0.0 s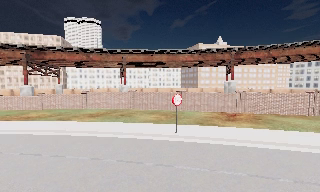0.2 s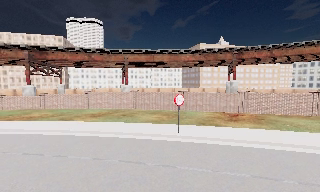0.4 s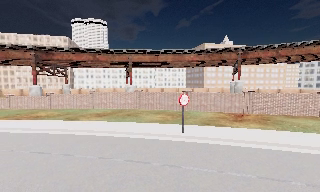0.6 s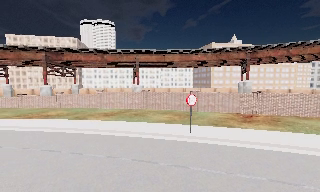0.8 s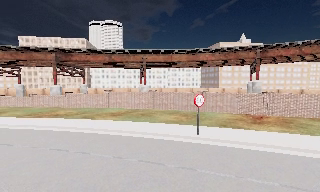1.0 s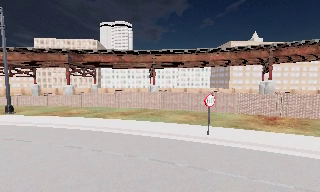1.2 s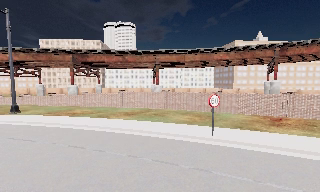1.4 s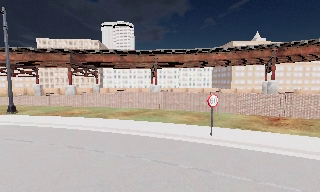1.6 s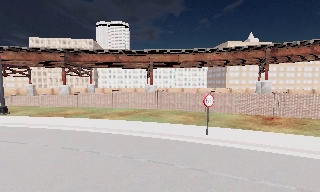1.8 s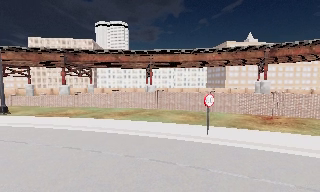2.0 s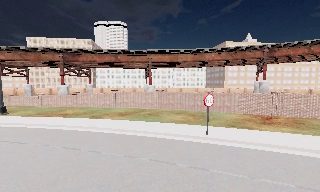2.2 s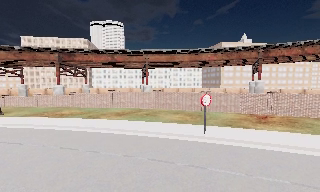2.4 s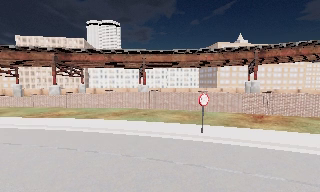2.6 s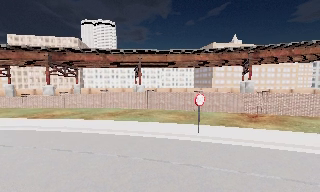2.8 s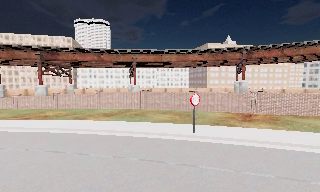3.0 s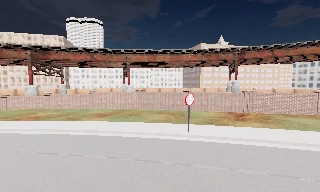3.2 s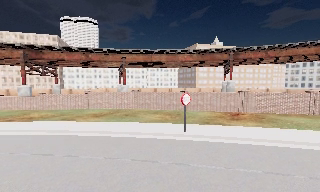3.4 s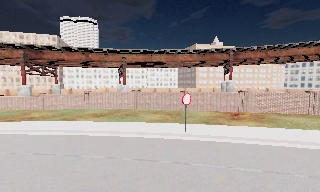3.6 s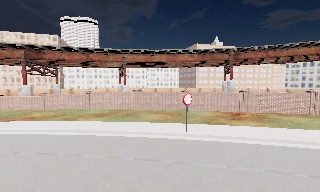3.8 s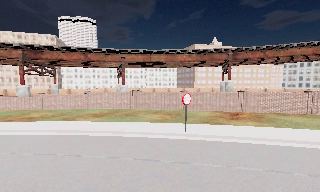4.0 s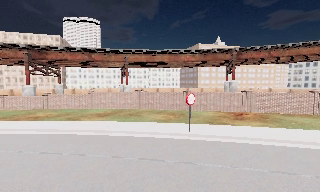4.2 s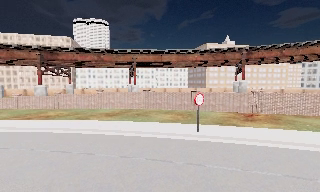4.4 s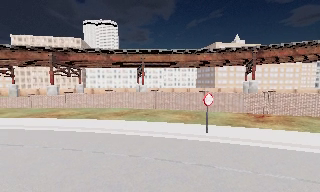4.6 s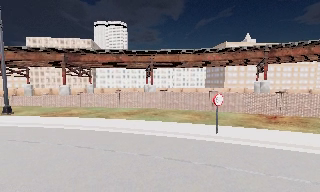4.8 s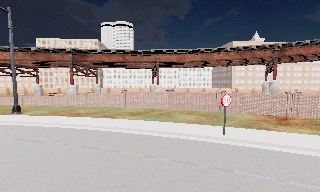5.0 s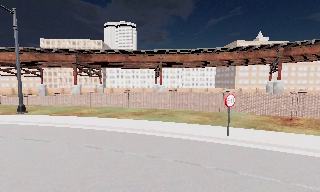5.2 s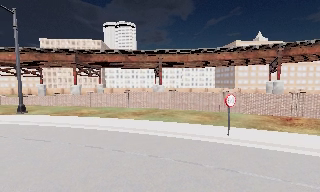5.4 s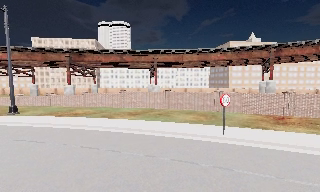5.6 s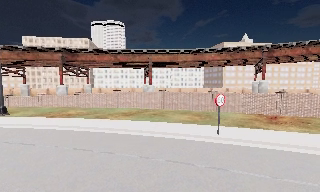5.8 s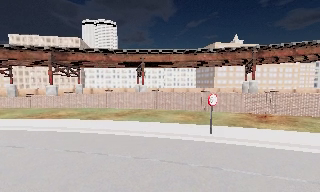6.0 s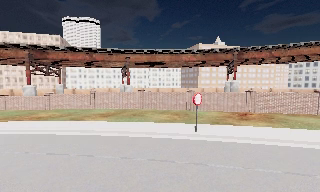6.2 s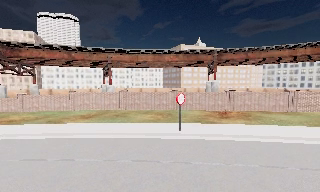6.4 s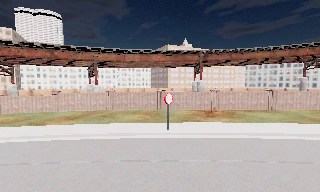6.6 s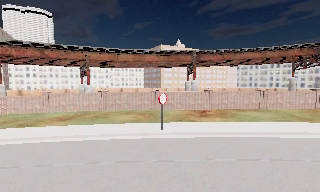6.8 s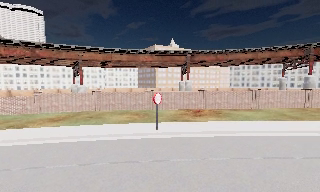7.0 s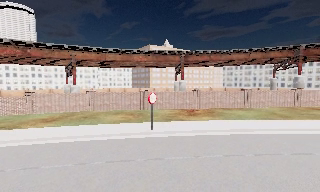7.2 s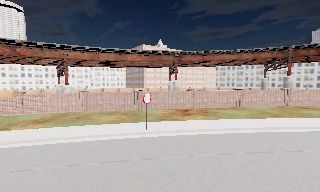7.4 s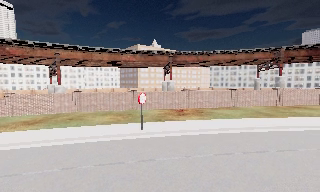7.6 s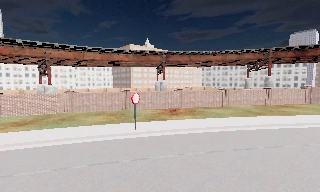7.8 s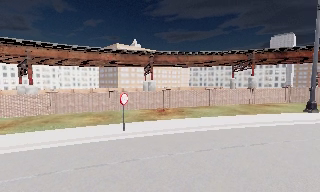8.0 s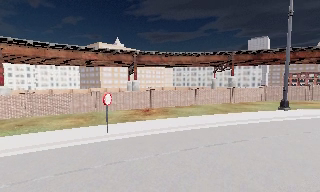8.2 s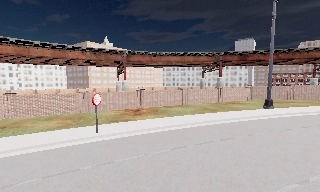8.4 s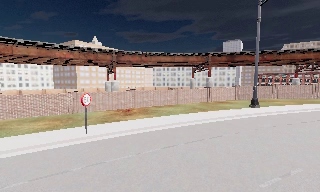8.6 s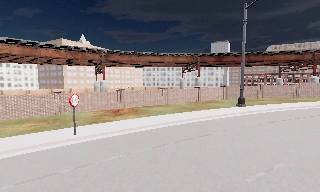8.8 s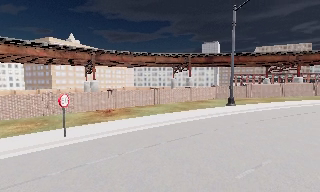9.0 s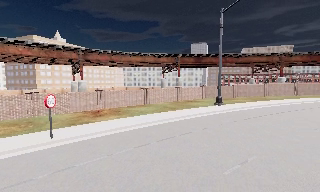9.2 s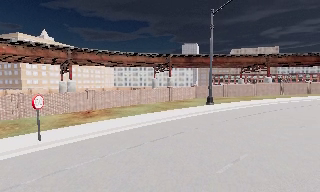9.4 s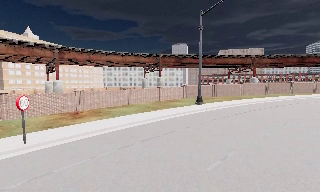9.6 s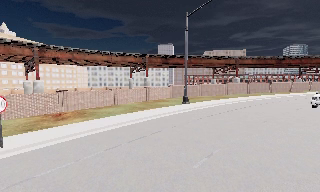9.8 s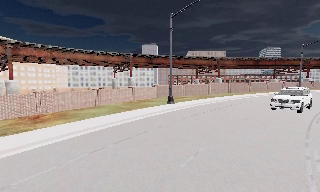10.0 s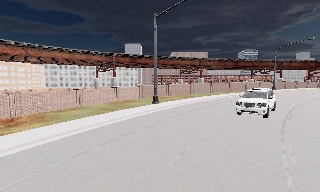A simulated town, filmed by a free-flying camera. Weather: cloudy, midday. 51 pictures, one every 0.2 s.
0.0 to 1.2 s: The camera pans to its left, which is counterclockwise from overhead, by about 10 degrees.
1.2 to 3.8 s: The scene slides to the left, as the camera pans about 15 degrees to its right. It travels to its left, about 0.5 m.
3.8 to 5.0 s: The scene slides to the right, as the camera pans about 15 degrees to its left.
5.0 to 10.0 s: The scene slides to the left, as the camera pans about 85 degrees to its right. It travels to its left and backward, about 1 m.
The film runs forward here.
